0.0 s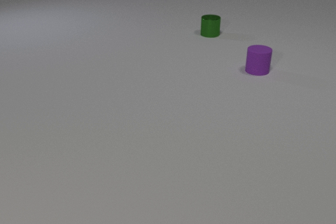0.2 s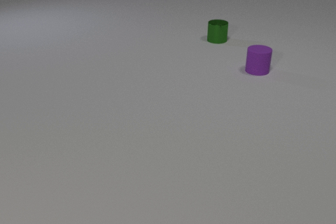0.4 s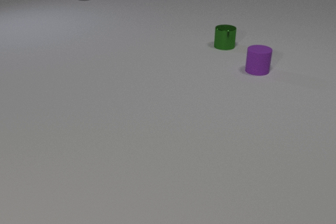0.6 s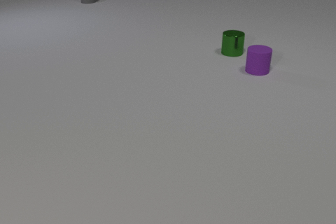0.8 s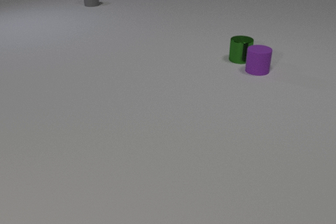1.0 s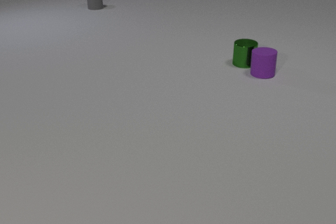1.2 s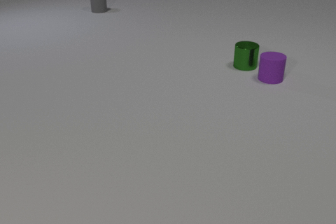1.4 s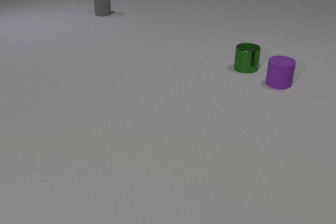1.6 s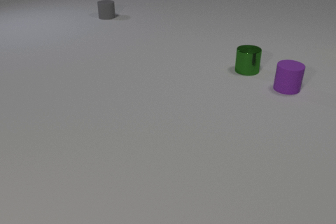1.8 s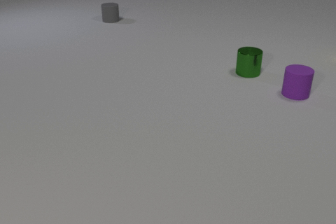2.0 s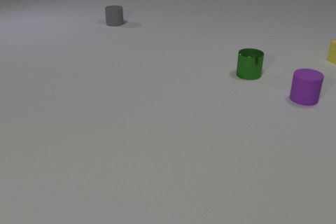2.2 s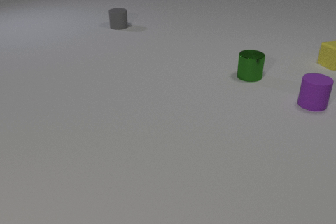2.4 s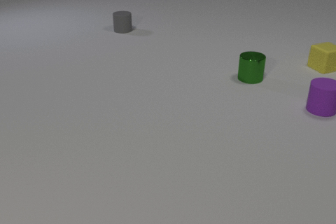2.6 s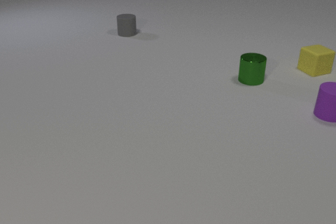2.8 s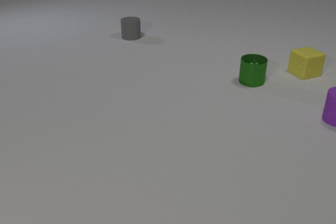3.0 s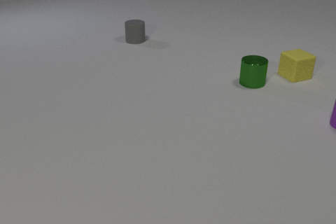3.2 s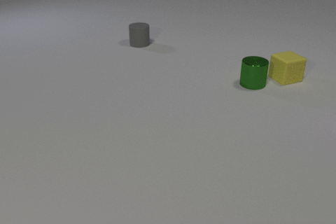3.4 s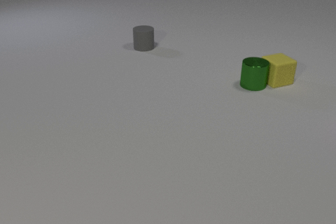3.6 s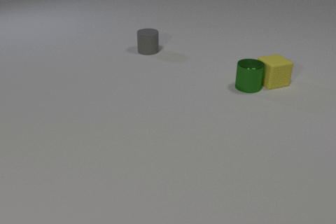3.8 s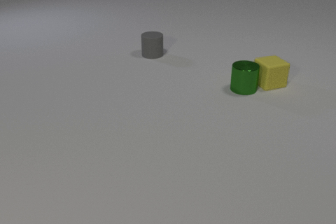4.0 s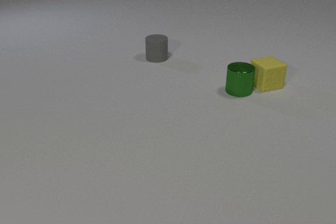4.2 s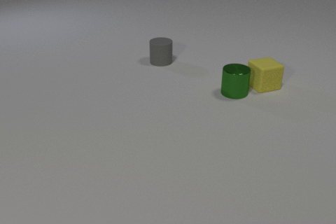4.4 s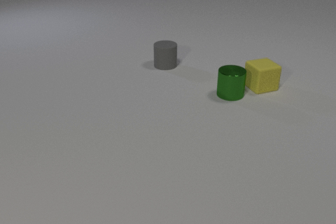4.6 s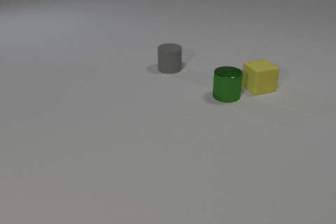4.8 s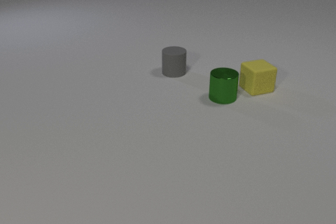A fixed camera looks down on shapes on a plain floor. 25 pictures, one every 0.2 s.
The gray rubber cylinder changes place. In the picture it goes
toward the camera.
The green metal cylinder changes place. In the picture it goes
toward the camera.
0.0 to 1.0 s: The green metal cylinder slides toward the camera and to the right. The purple rubber cylinder slides toward the camera and to the right. The gray rubber cylinder comes in at the top edge, slides toward the camera. The green metal cylinder and the purple rubber cylinder collide.
1.0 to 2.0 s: The green metal cylinder slides toward the camera. The purple rubber cylinder slides toward the camera and to the right. The yellow rubber cube comes in at the right edge, slides toward the camera and to the left. The gray rubber cylinder slides toward the camera.
2.0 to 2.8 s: The green metal cylinder slides toward the camera. The purple rubber cylinder slides to the right and toward the camera. The yellow rubber cube slides toward the camera and to the left. The gray rubber cylinder slides toward the camera.
2.8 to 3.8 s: The green metal cylinder slides toward the camera. The purple rubber cylinder slides to the right and toward the camera, leaves at the right edge. The yellow rubber cube slides toward the camera and to the left. The gray rubber cylinder slides toward the camera and to the right. The green metal cylinder and the yellow rubber cube collide.
3.8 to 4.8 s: The green metal cylinder slides toward the camera and to the left. The yellow rubber cube slides toward the camera and to the left. The gray rubber cylinder slides toward the camera and to the right.
How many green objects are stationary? 0.
What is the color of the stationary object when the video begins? purple.
What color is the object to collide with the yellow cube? green.
